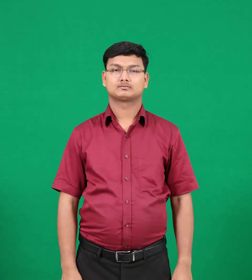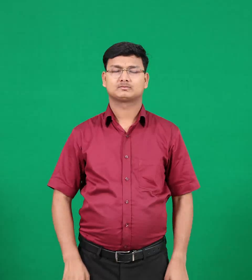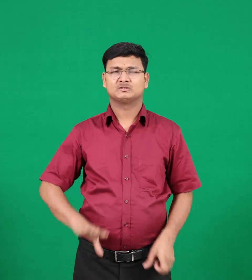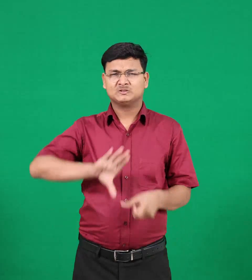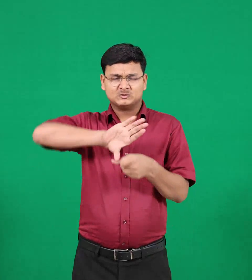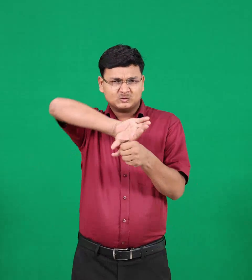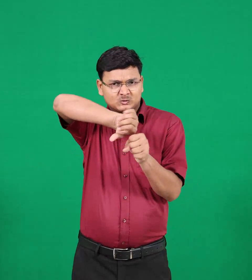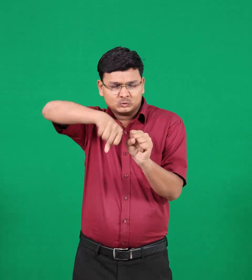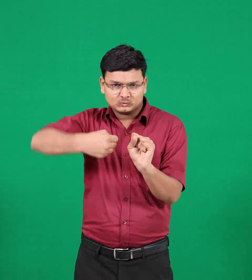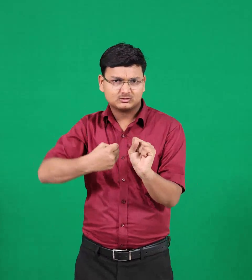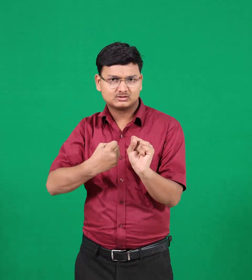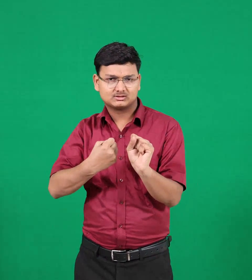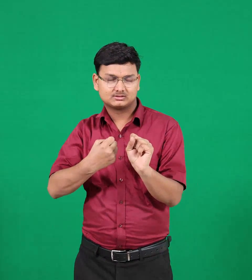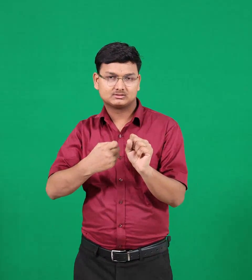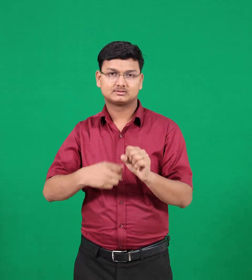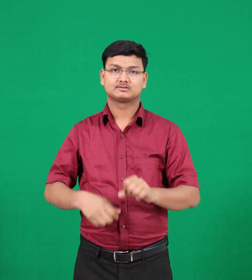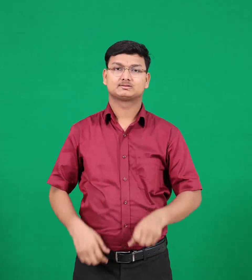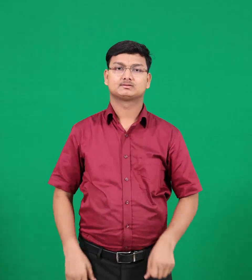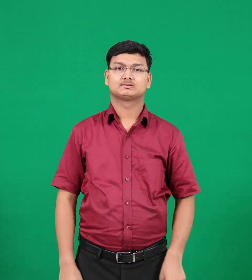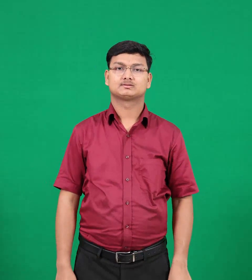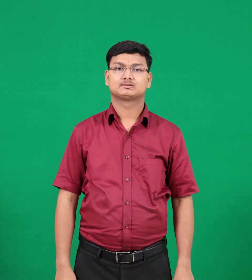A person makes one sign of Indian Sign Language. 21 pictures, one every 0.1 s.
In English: cruel
